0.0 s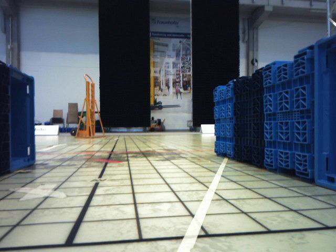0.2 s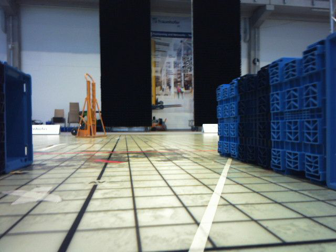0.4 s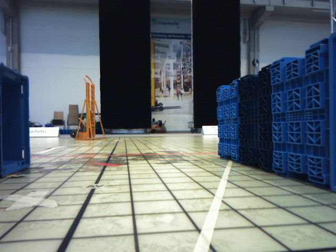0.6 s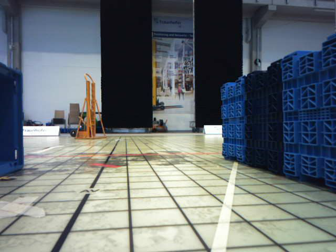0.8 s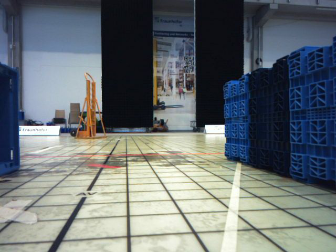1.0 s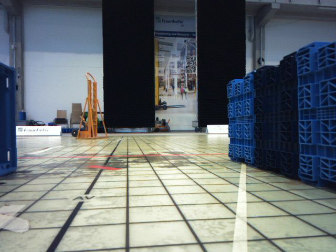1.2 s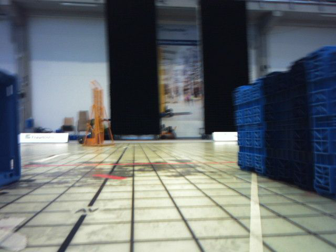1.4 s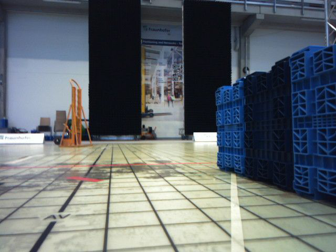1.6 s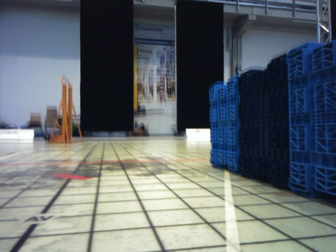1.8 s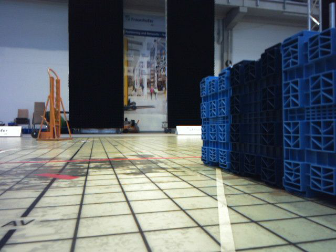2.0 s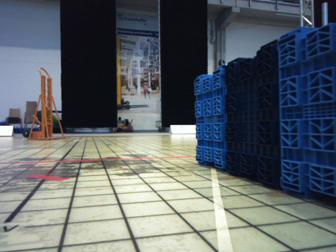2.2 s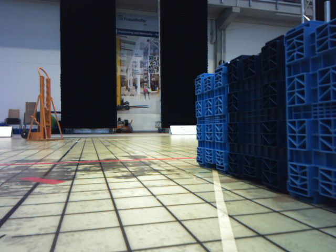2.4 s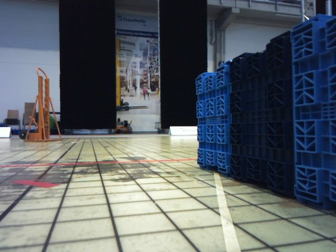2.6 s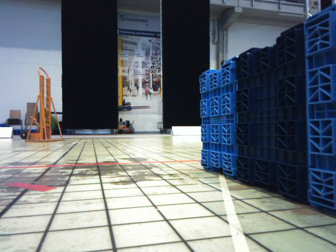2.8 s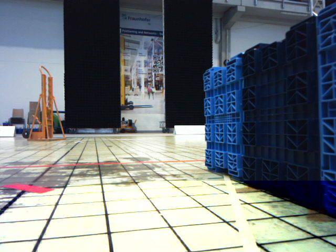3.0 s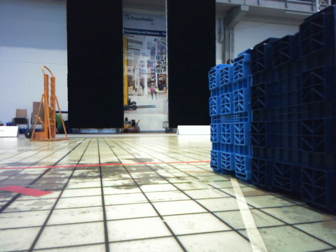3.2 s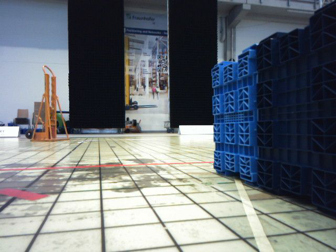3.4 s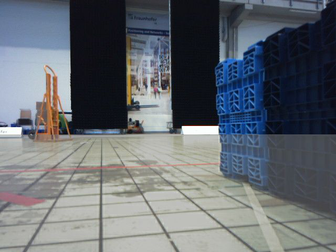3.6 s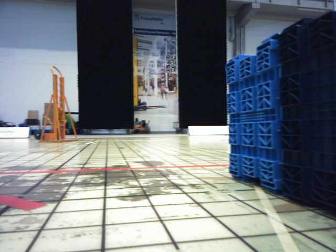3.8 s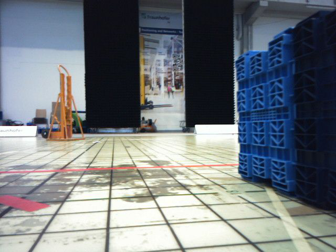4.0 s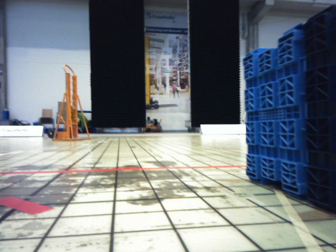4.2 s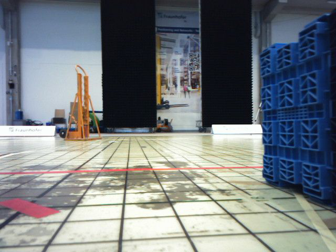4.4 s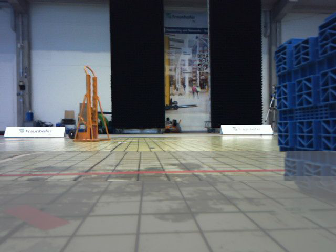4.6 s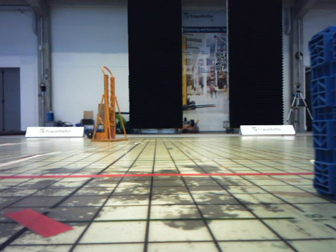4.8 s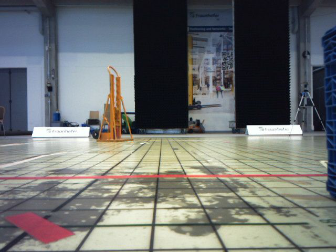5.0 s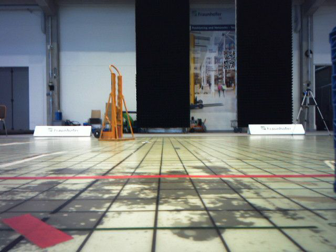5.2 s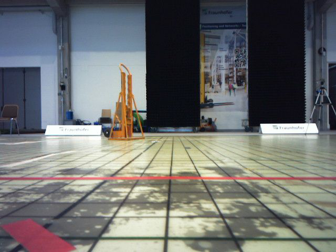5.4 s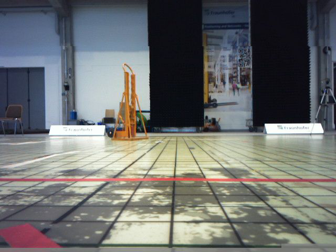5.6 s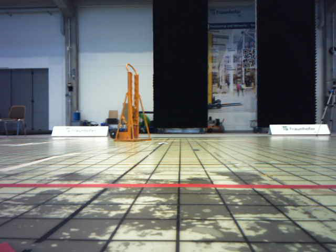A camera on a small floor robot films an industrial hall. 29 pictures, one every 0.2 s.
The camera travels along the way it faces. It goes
forward.
0.0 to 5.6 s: The camera swings to its left by about 10 degrees, and the scene slides to the right. It travels forward, about 1.2 m, so what stands in front looms larger.
The film runs forward here.
